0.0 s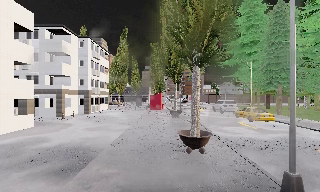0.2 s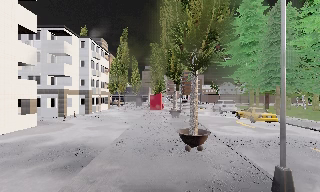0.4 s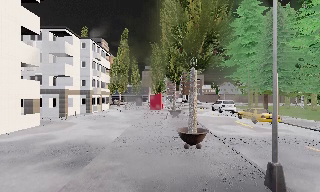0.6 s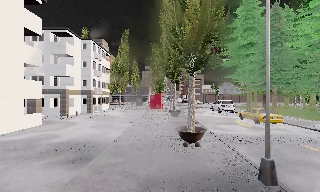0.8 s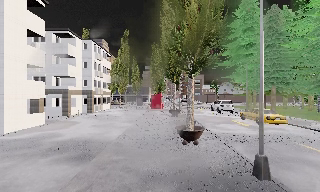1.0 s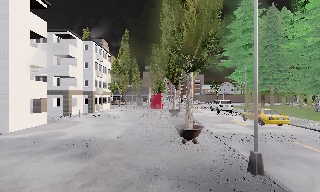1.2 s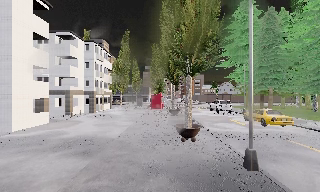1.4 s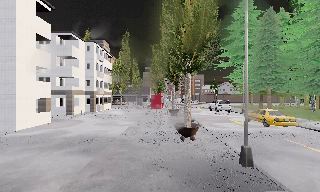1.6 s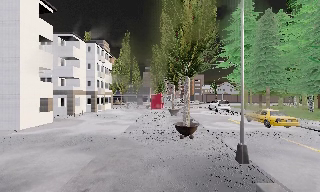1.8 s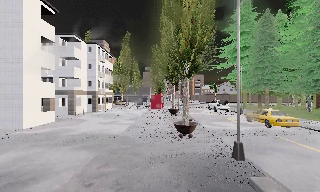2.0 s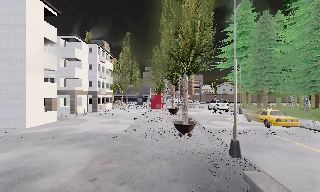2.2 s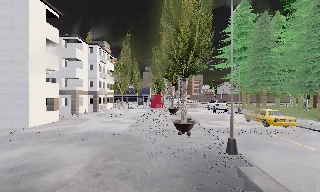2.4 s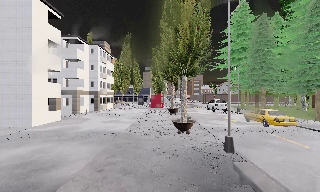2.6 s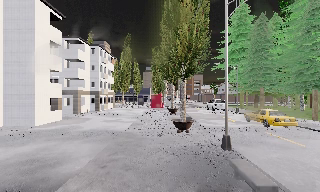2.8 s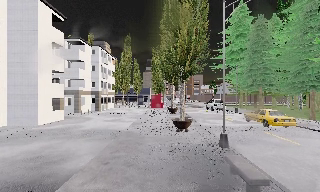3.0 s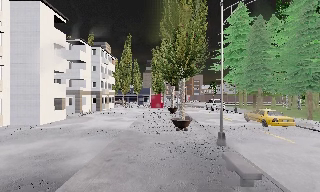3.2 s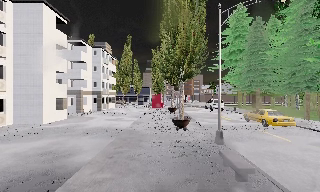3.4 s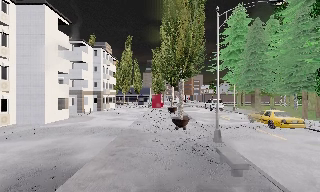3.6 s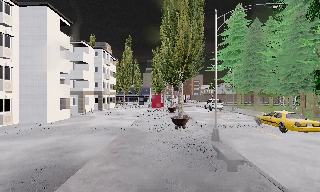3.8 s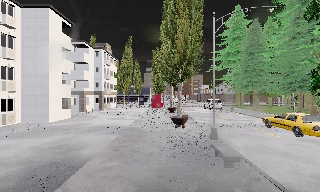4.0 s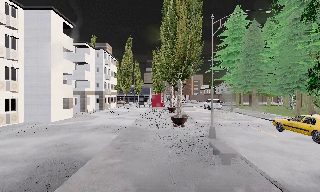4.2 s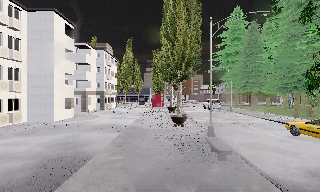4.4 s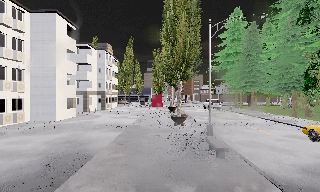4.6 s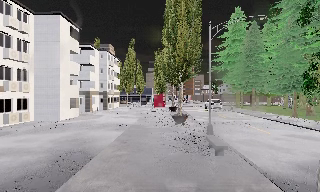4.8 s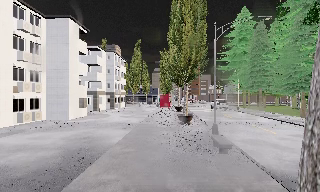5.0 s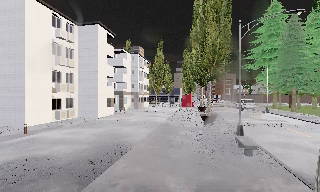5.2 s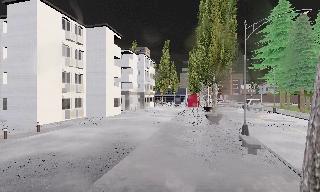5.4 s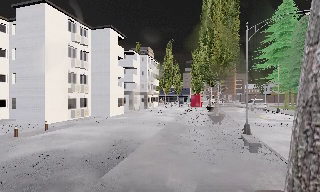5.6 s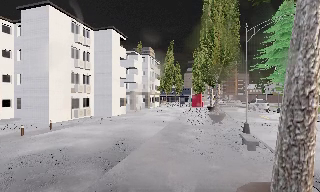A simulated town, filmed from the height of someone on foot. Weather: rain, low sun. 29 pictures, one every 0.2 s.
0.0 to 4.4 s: The camera travels backward, about 6 m, so what stands in front gets smaller.
4.4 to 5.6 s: The scene slides to the right, as the camera pans about 15 degrees to its left. It travels backward, about 1.5 m, so what stands in front gets smaller.
The film runs backward here.
